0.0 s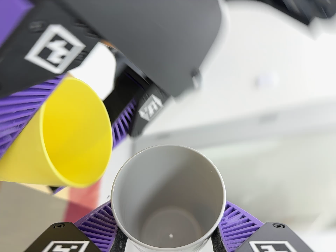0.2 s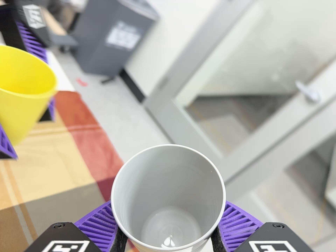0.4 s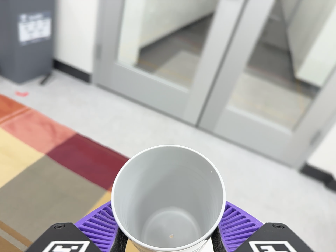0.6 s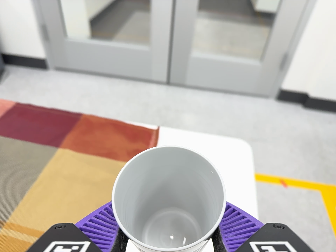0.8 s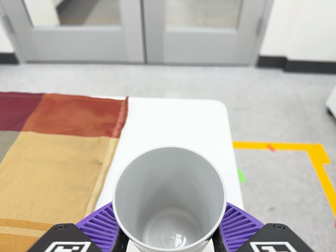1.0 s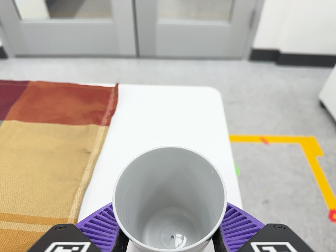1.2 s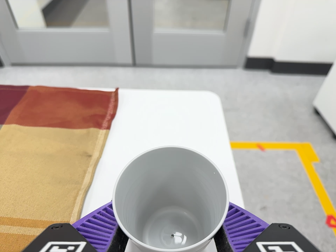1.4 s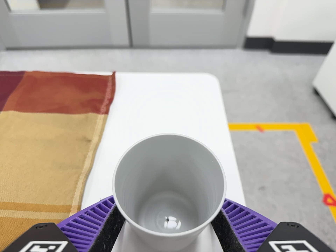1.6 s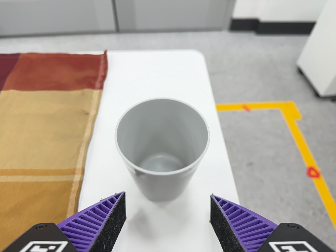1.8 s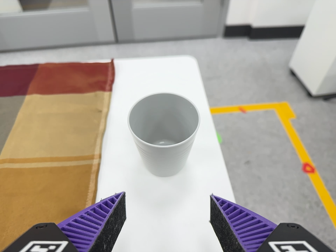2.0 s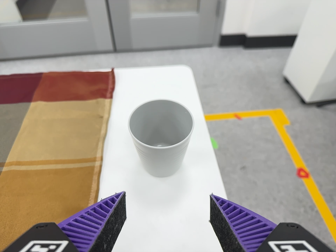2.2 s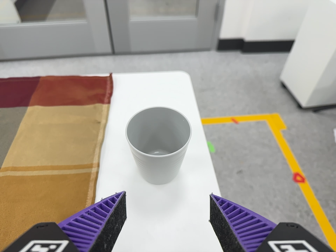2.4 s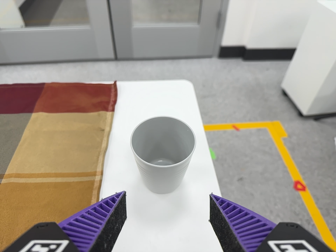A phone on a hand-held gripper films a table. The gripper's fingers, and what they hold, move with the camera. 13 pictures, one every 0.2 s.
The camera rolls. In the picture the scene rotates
counterclockwise.
0.0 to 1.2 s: The camera travels to its right, toward the bottom of its view and forward, about 34 cm, so close, fixed things drift to the left. Its aim tips toward the bottom of its view by about 30 degrees, and the scene shifts upward. It rolls about its line of sight by about 95 degrees, and the scene rotates counterclockwise.
1.2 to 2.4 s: The camera travels backward, about 12 cm, so what stands in front gets smaller.
The film runs forward here.
